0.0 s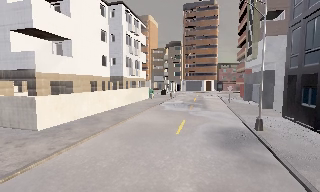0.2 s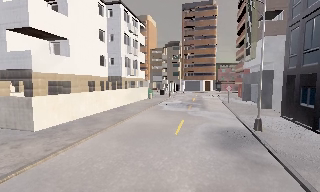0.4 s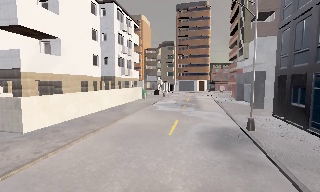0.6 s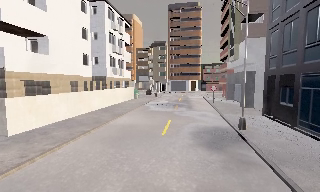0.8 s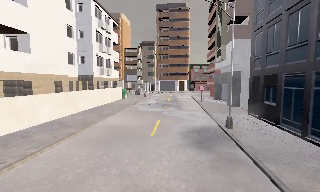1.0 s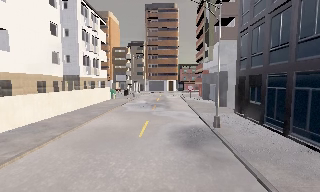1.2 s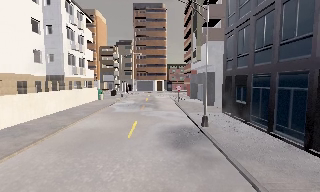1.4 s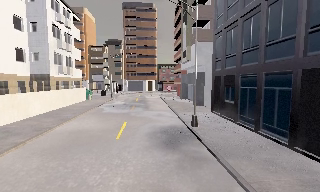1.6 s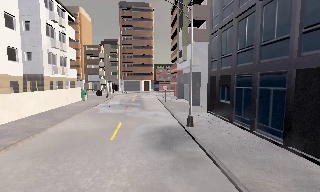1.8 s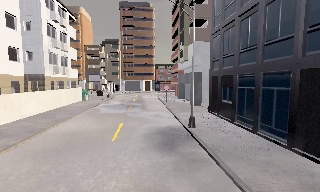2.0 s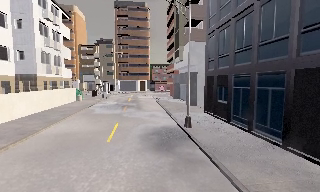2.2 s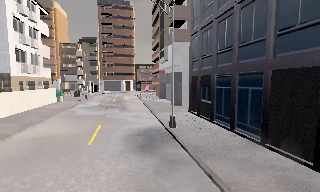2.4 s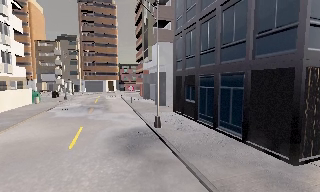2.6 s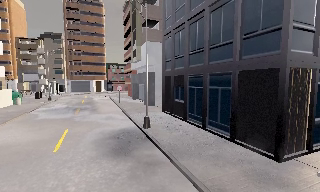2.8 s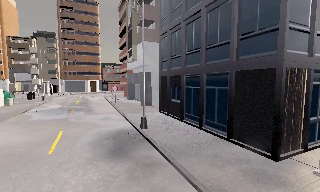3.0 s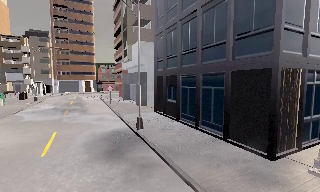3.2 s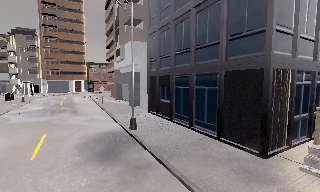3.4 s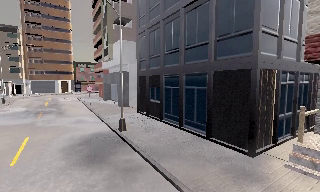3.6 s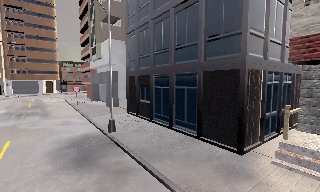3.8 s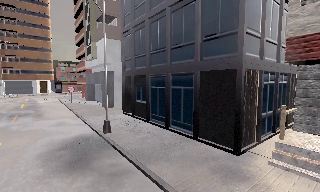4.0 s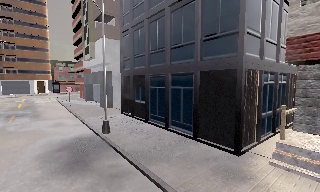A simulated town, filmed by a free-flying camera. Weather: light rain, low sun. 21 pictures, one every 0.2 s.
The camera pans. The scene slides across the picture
to the left.
The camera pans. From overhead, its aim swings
clockwise.
0.0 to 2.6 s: The camera pans to its right, which is clockwise from overhead, by about 40 degrees. It travels forward, about 1 m.
2.6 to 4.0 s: The camera pans to its right, which is clockwise from overhead, by about 15 degrees.
The film runs forward here.
